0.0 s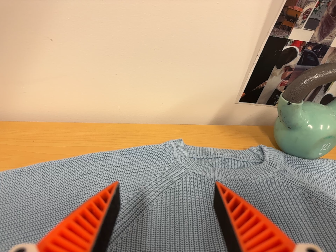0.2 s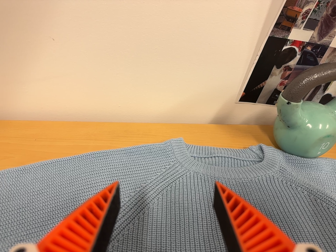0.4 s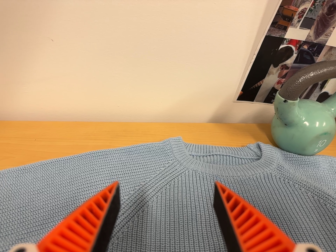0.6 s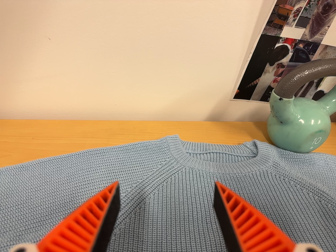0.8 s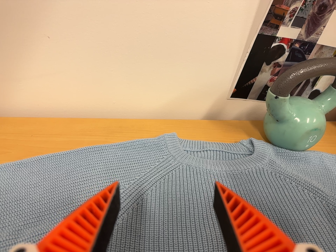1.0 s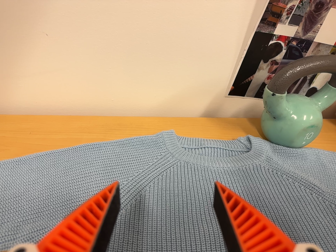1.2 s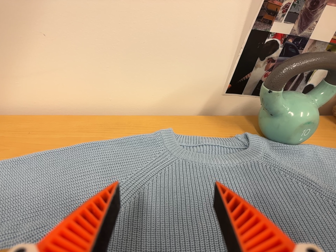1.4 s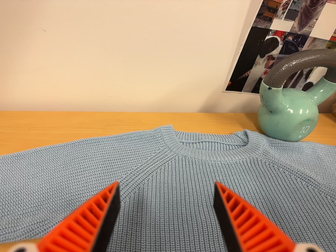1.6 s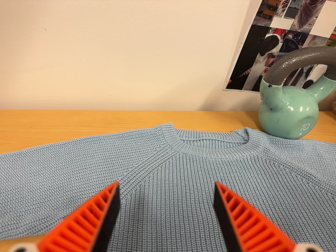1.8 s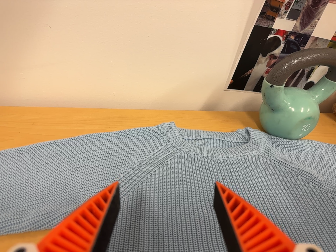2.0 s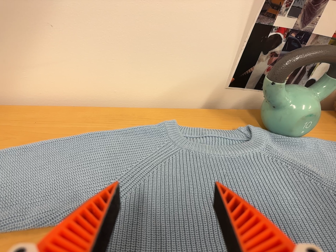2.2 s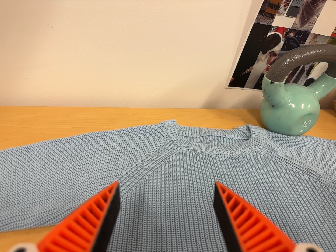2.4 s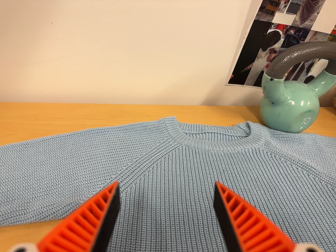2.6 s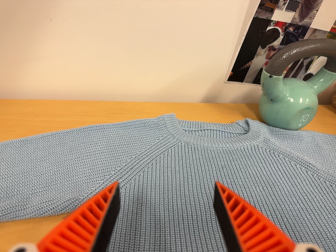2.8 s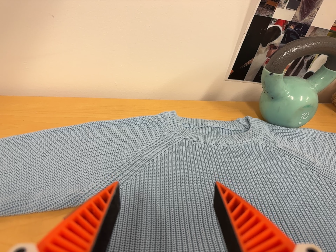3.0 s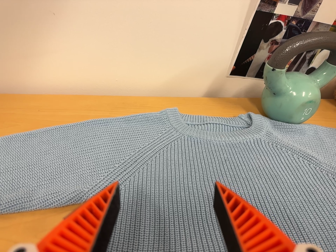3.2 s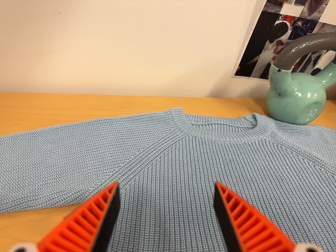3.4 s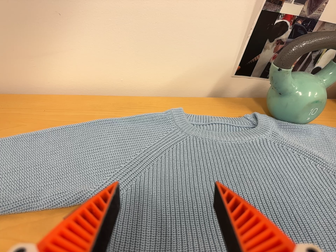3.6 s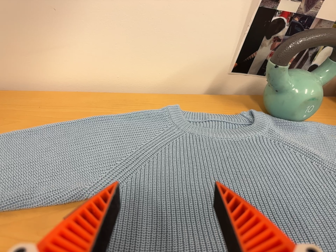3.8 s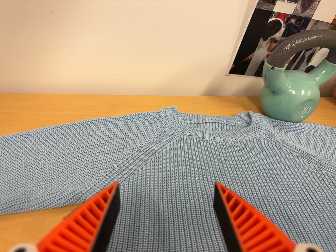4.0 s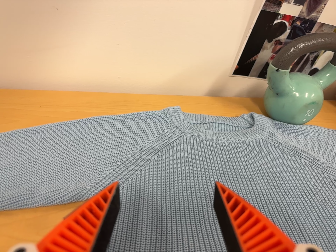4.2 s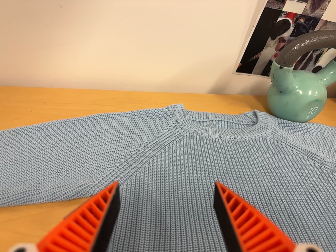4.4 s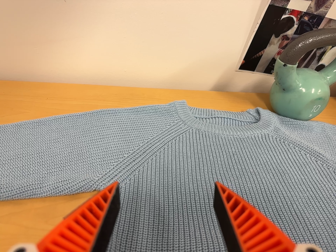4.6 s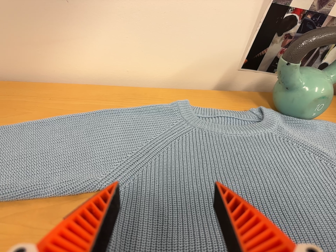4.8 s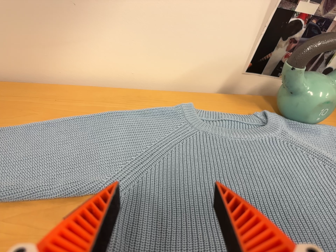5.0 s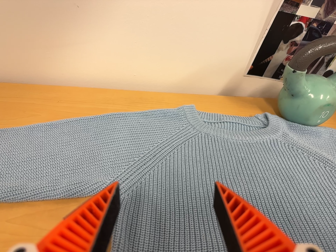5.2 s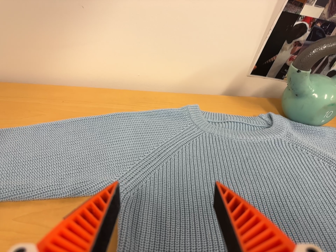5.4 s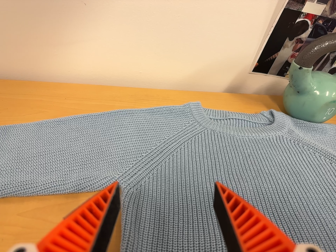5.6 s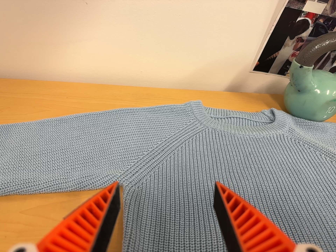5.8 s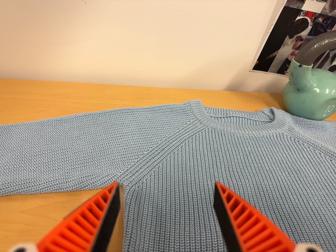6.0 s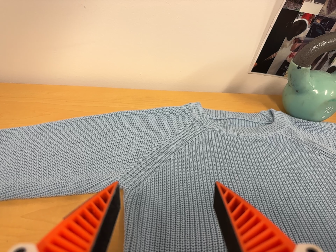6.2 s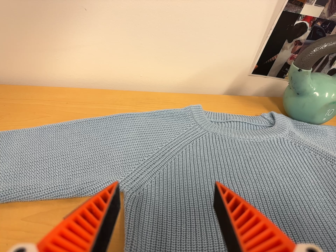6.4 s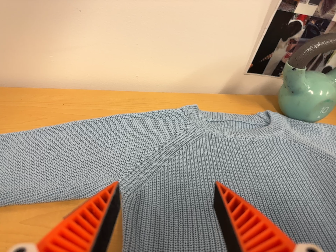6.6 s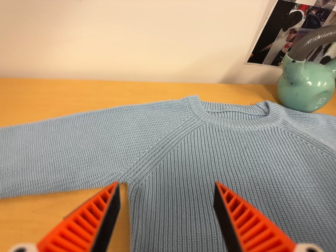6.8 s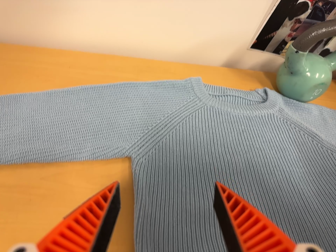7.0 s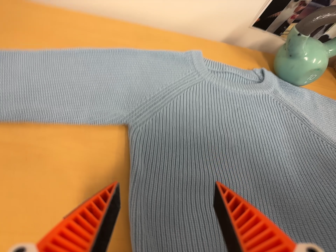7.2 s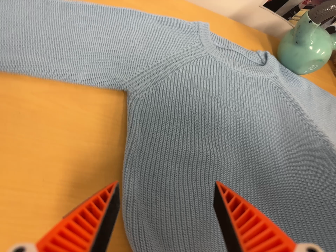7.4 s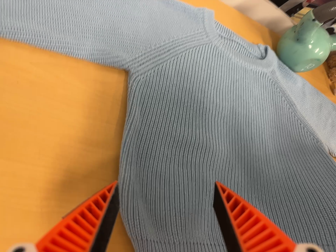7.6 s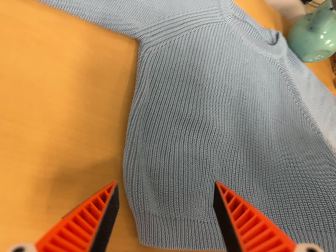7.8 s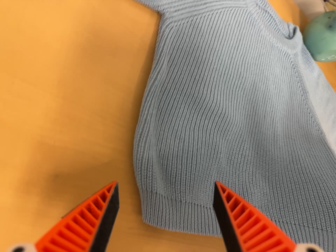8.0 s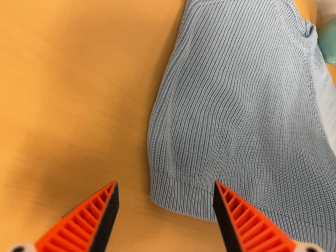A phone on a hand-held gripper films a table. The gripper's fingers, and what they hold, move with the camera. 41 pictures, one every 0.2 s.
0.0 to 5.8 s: The camera travels toward the bottom of its view and backward, about 8 cm, so close, fixed things drift upward.
5.8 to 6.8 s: The camera's aim tips toward the bottom of its view by about 10 degrees, and the scene shifts upward.
6.8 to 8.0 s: The camera pans to its right by about 15 degrees. It travels to its left, about 14 cm. Its aim tips toward the bottom of its view by about 25 degrees, and the scene shifts upward. It rolls about its line of sight by about 35 degrees, and the scene rotates clockwise.
The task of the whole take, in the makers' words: fold up.
The film runs forward here.
